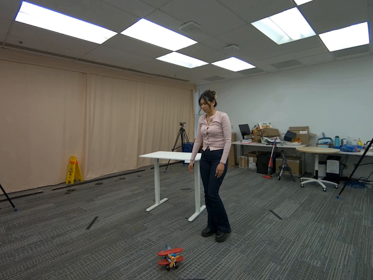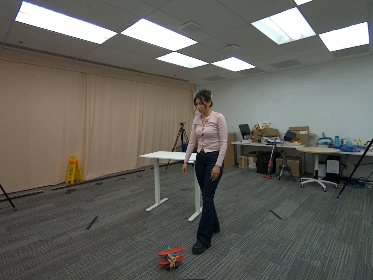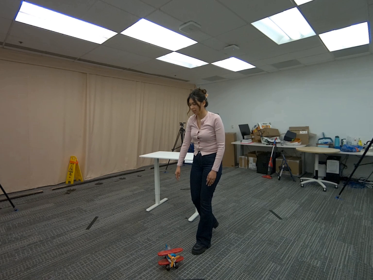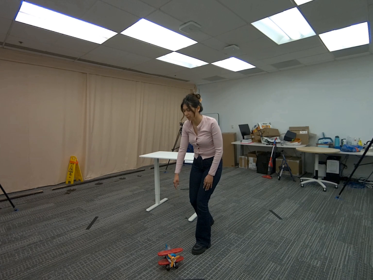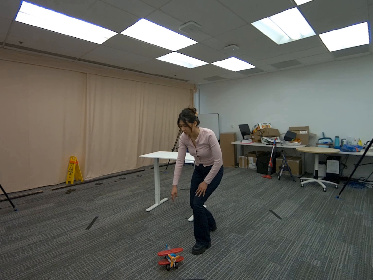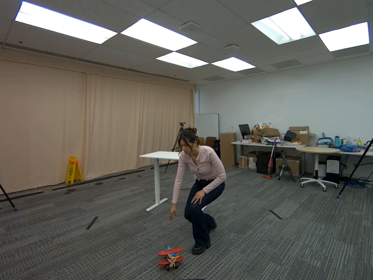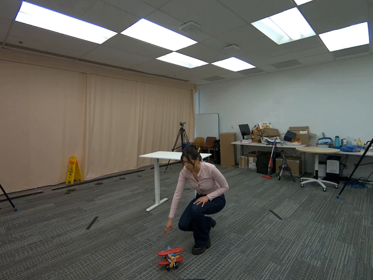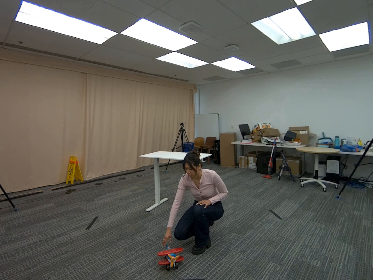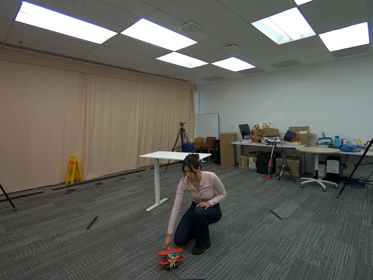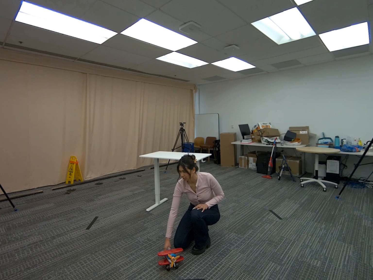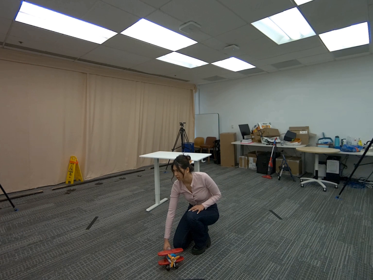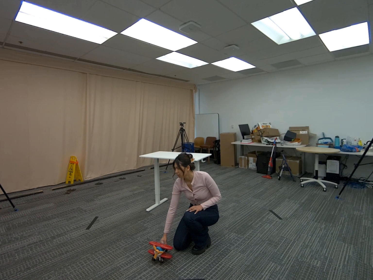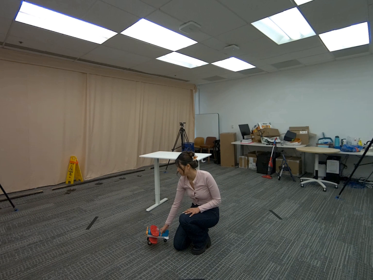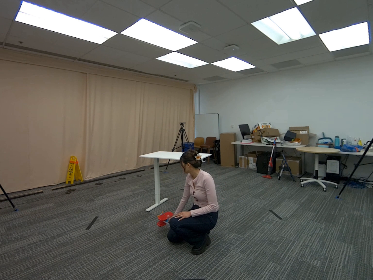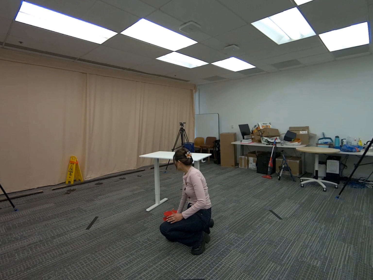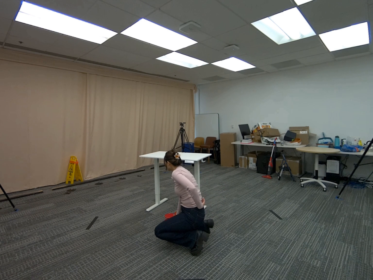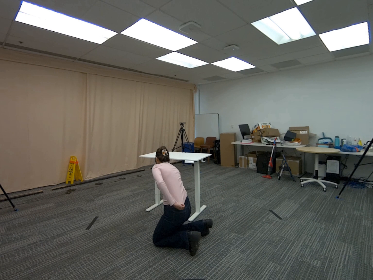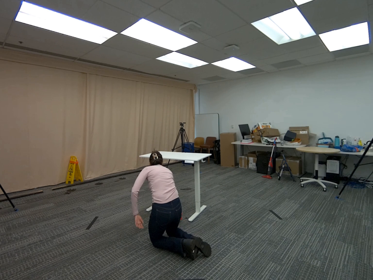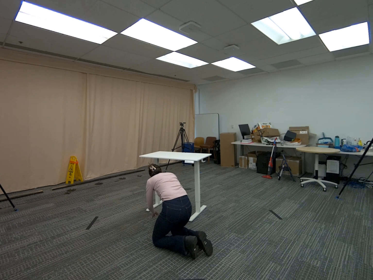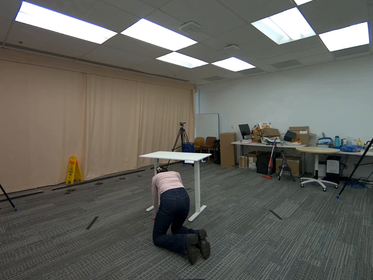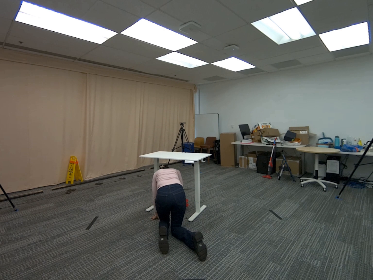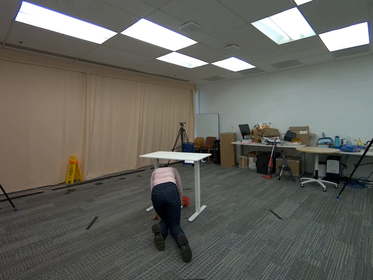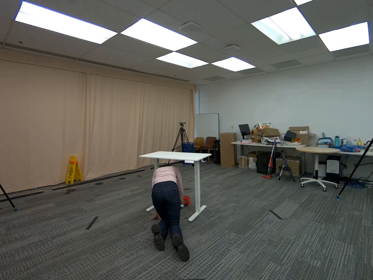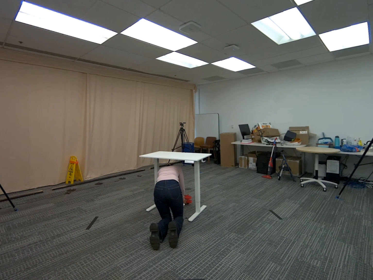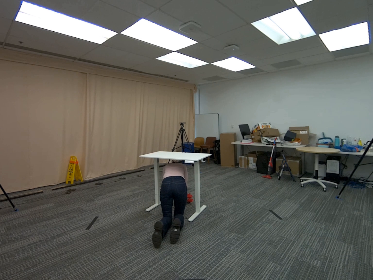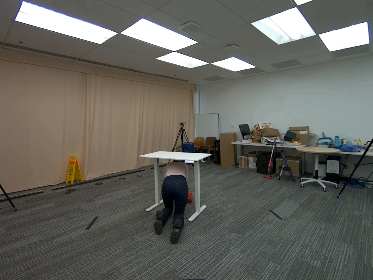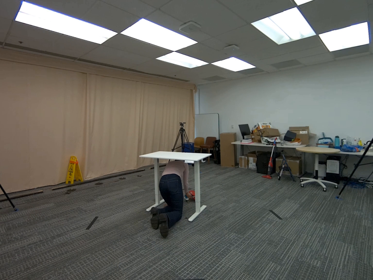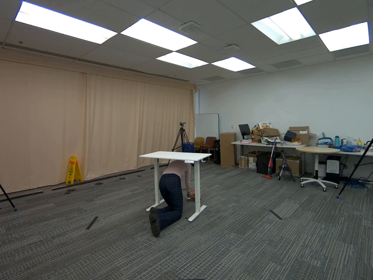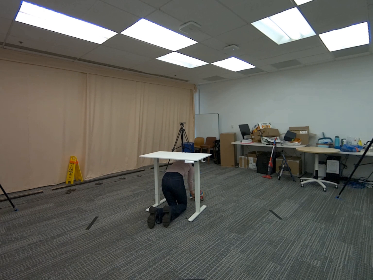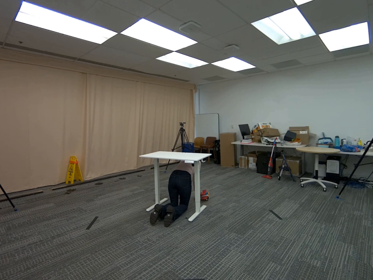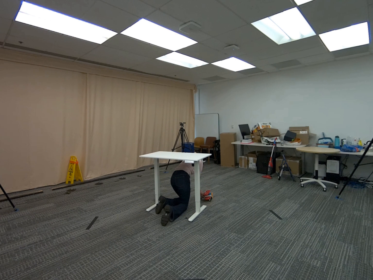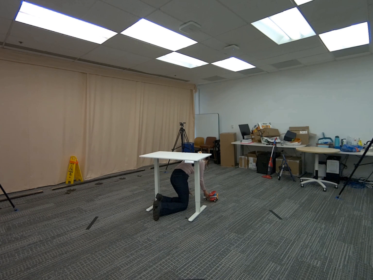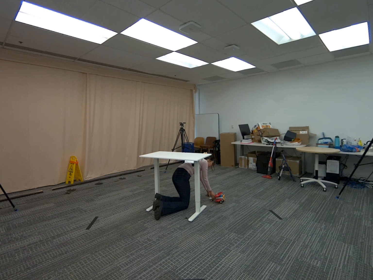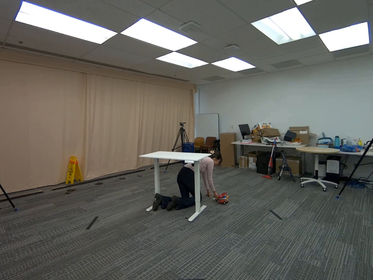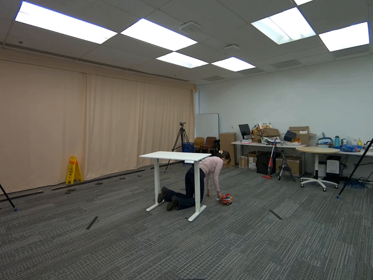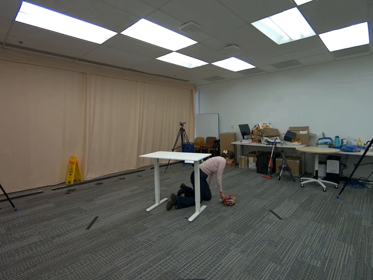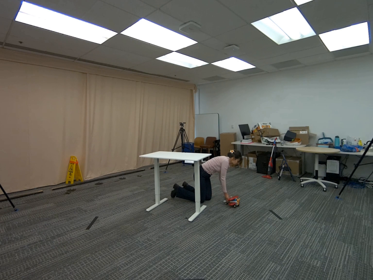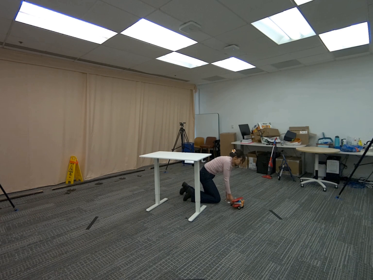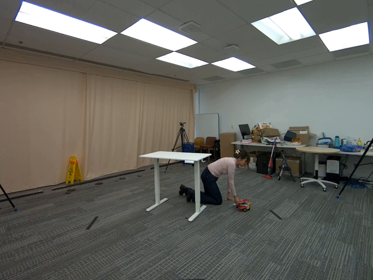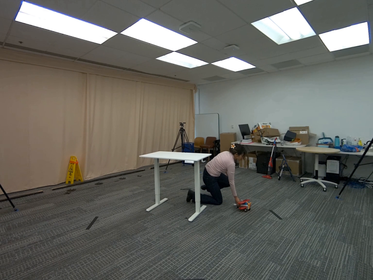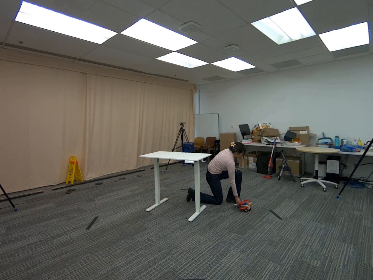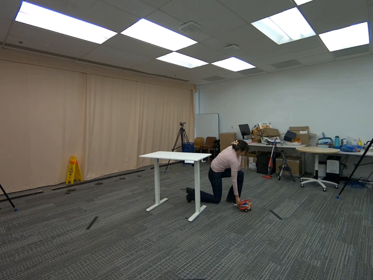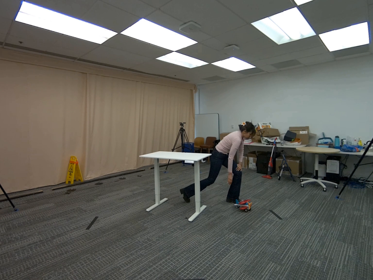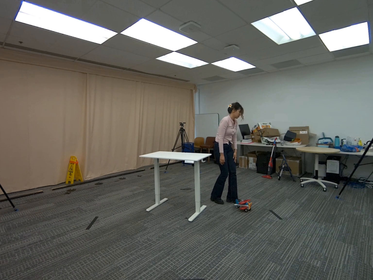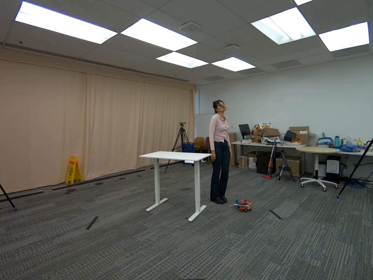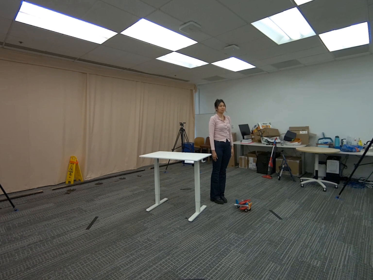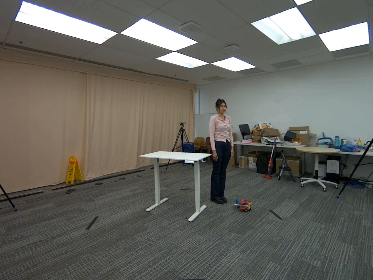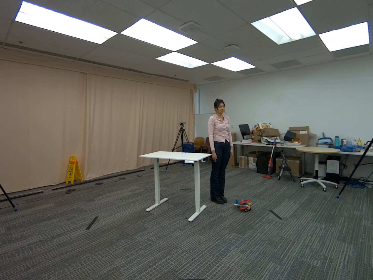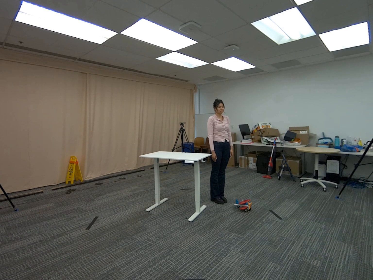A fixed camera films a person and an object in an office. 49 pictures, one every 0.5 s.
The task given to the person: Walk to the airplane on the ground, place your right hand on the plane, and roll it under the white desk.
